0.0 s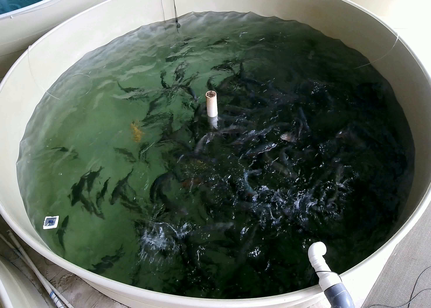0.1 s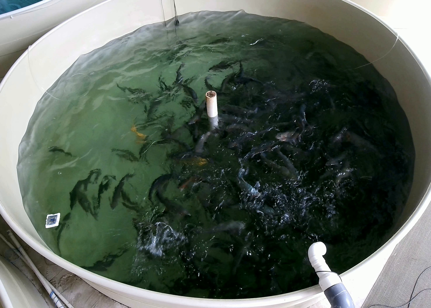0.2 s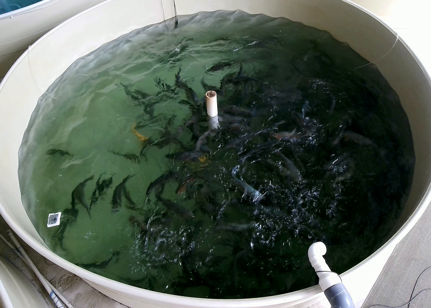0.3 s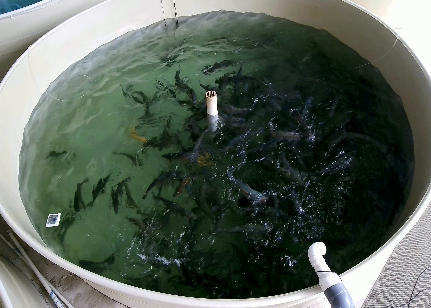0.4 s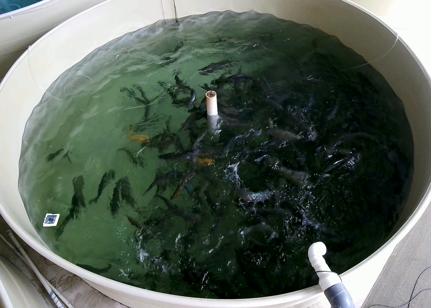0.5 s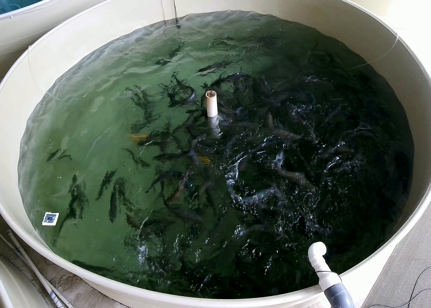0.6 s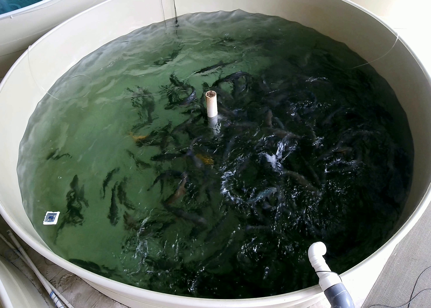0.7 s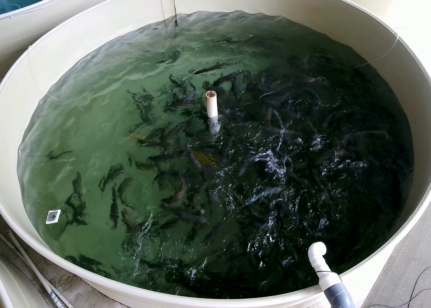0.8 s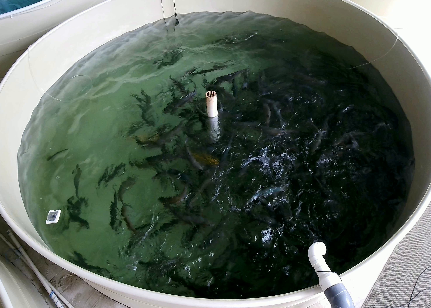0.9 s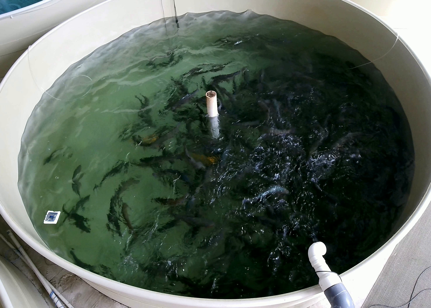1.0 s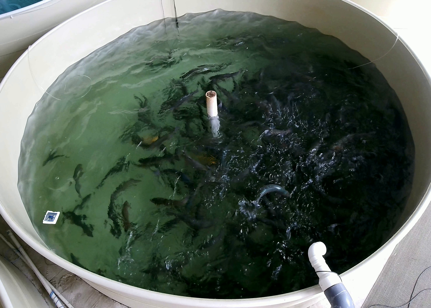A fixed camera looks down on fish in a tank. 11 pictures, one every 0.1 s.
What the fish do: Weak feeding.
